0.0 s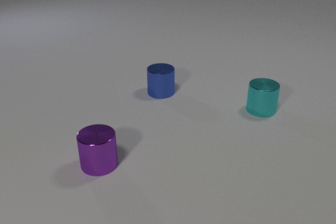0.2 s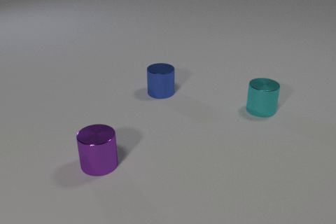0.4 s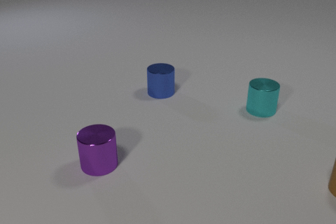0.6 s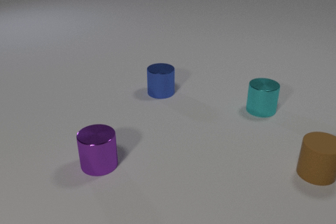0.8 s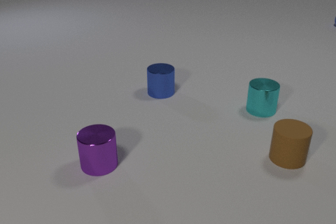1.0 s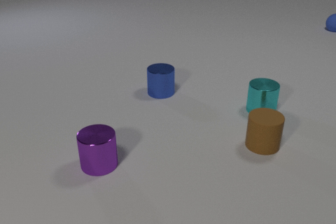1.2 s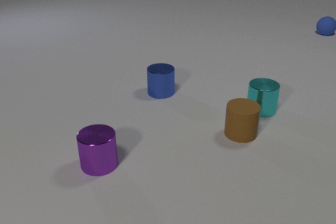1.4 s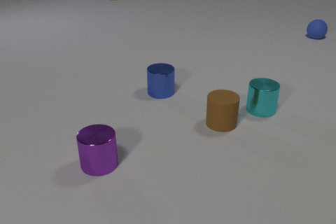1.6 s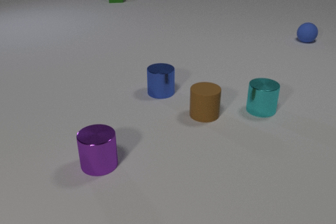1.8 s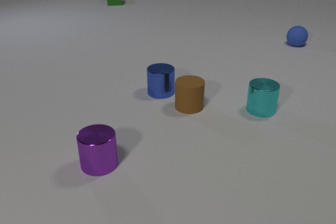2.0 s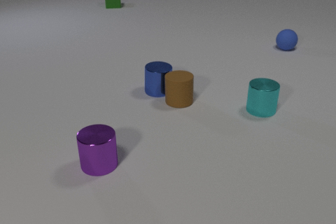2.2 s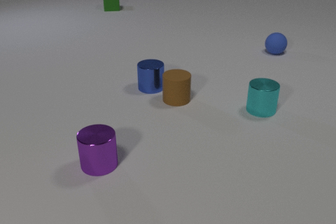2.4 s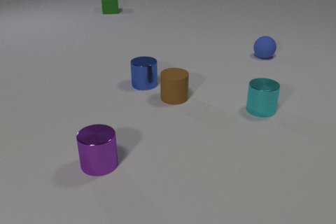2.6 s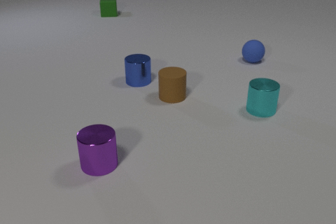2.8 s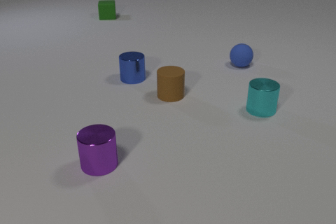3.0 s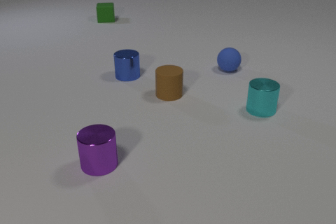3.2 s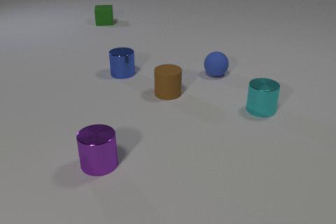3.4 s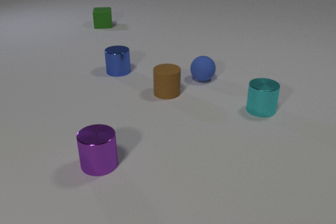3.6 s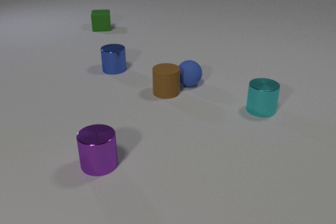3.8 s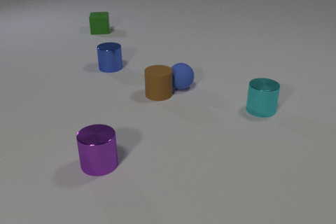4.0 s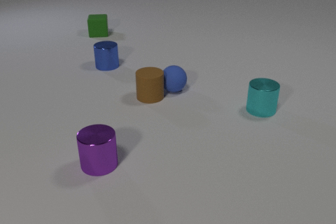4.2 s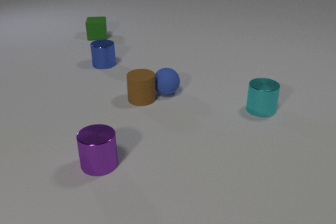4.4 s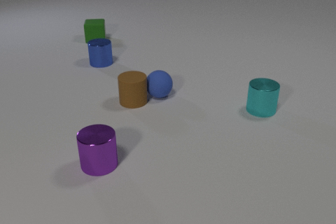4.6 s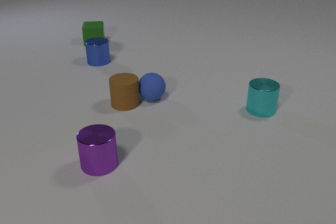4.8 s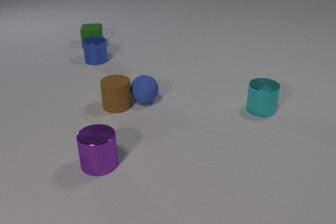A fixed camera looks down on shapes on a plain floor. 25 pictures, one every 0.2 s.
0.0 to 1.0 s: The brown rubber cylinder comes in at the right edge, slides to the left and away from the camera. The blue rubber sphere comes in at the right edge, rolls toward the camera and to the left.
1.0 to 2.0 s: The brown rubber cylinder slides to the left and away from the camera. The blue rubber sphere rolls toward the camera and to the left. The green rubber cube comes in at the top edge, slides toward the camera. The brown rubber cylinder and the blue metal cylinder collide.
2.0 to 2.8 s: The brown rubber cylinder slides away from the camera and to the left. The blue metal cylinder slides away from the camera and to the left. The blue rubber sphere rolls toward the camera and to the left. The green rubber cube slides toward the camera.
2.8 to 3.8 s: The brown rubber cylinder slides to the left. The blue metal cylinder slides away from the camera and to the left. The blue rubber sphere rolls toward the camera and to the left. The green rubber cube slides toward the camera. The brown rubber cylinder and the blue rubber sphere collide.
3.8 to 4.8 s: The brown rubber cylinder slides to the left and toward the camera. The blue metal cylinder slides away from the camera and to the left. The blue rubber sphere rolls to the left and toward the camera. The green rubber cube slides toward the camera.
Are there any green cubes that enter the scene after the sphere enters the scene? yes.
What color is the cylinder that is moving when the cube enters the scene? brown.
What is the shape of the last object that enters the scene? cube.
